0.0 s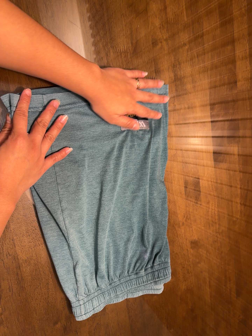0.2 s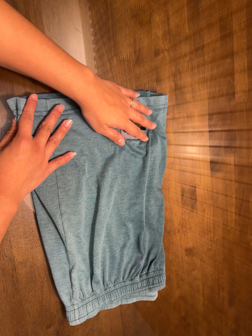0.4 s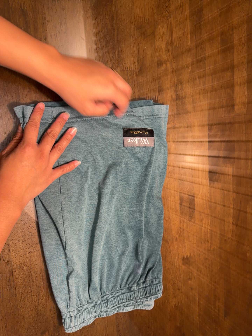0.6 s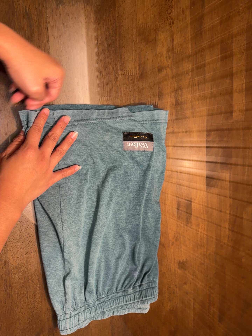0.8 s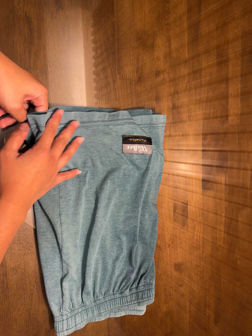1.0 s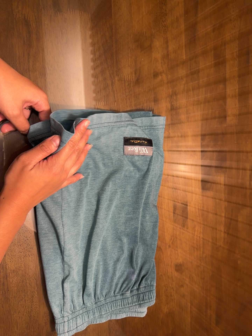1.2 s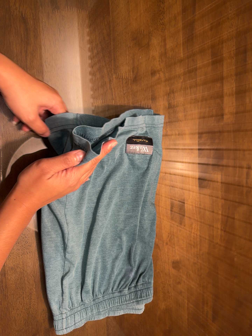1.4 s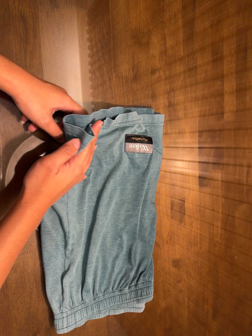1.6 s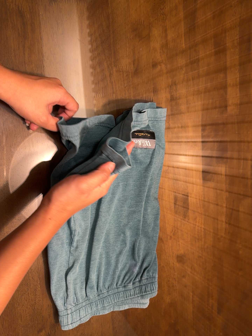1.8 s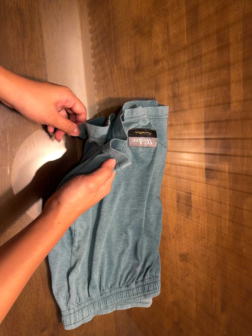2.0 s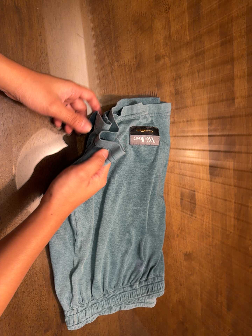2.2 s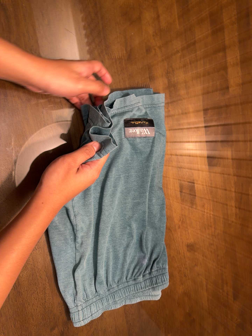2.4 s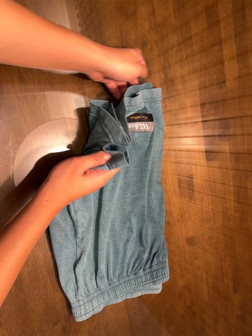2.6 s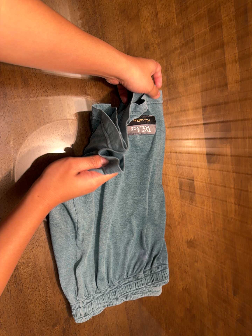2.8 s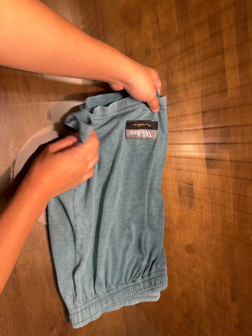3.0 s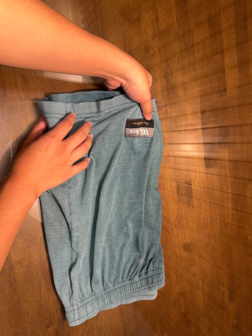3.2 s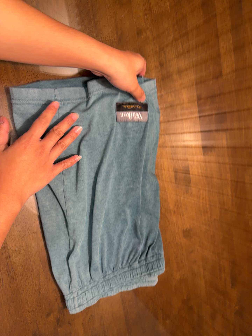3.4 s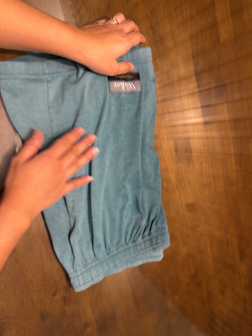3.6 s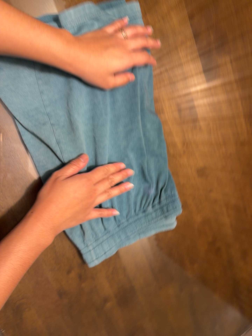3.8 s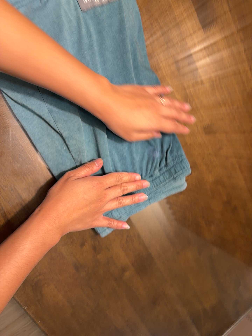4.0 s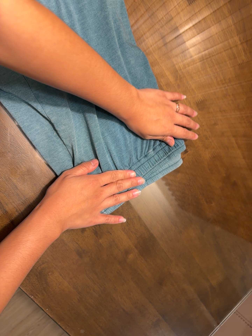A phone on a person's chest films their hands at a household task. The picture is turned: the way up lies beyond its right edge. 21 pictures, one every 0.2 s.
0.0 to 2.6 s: The camera shifts only a little, or ends up much as it began.
2.6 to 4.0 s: The camera travels toward the bottom of its view, to its right and forward, about 16 cm, so close, fixed things drift upward. Its aim tips toward the bottom of its view by about 10 degrees, and the scene shifts upward. It rolls about its line of sight by about 25 degrees, and the scene rotates counterclockwise.
The film runs backward here.
